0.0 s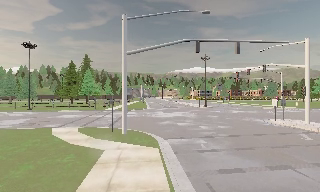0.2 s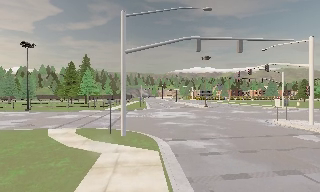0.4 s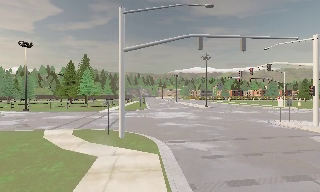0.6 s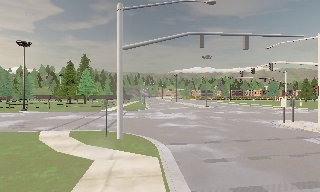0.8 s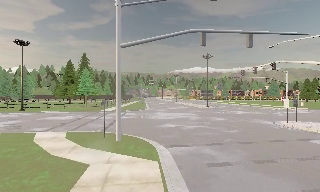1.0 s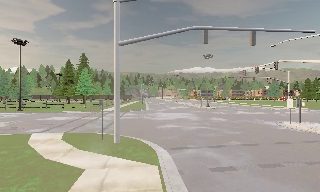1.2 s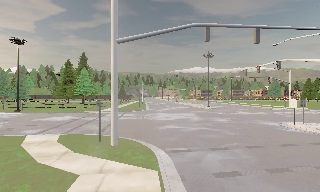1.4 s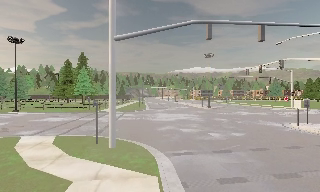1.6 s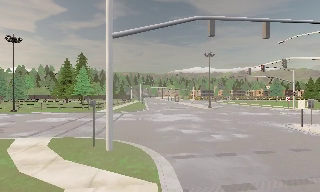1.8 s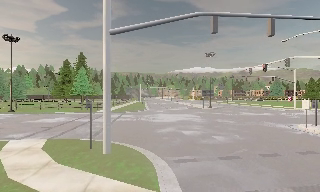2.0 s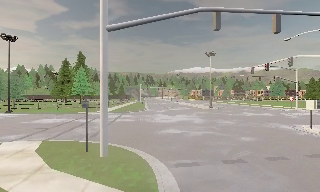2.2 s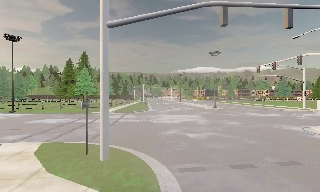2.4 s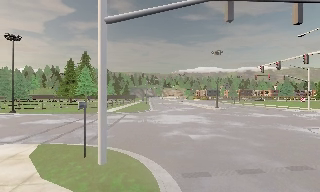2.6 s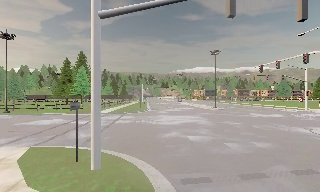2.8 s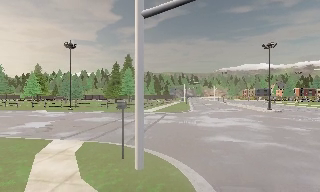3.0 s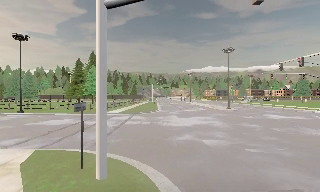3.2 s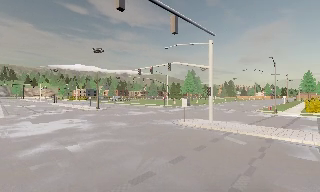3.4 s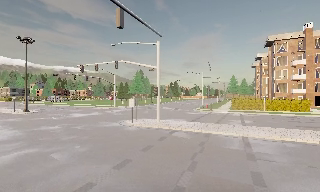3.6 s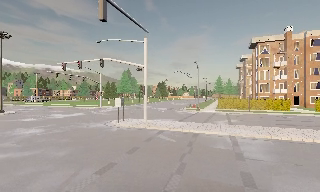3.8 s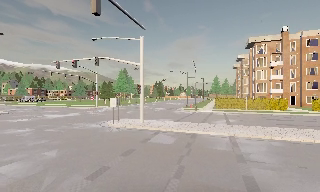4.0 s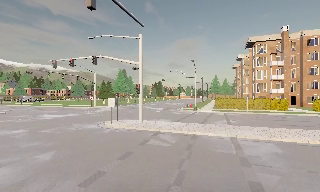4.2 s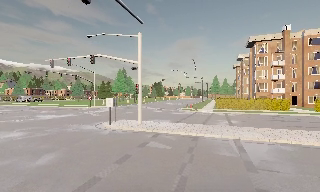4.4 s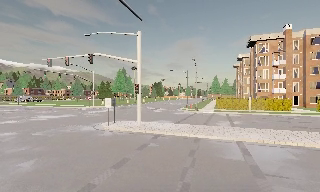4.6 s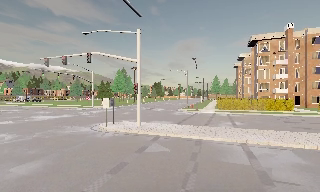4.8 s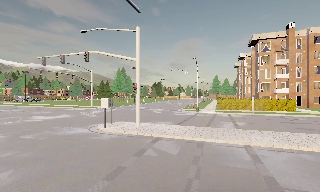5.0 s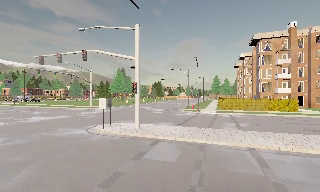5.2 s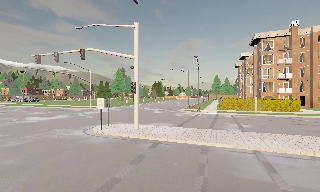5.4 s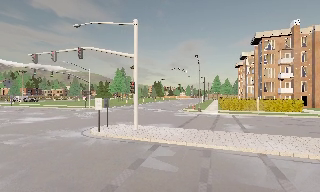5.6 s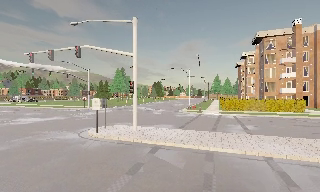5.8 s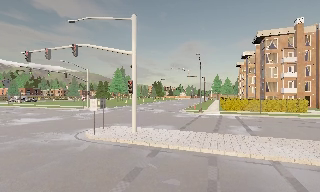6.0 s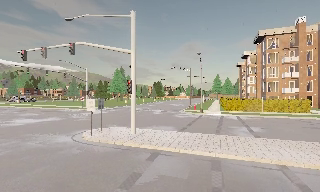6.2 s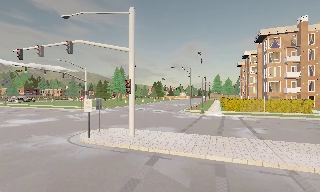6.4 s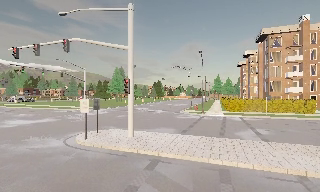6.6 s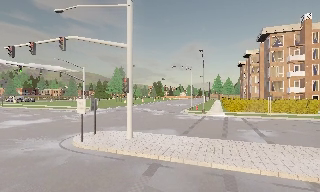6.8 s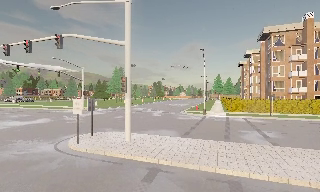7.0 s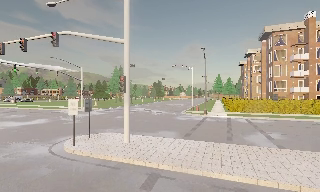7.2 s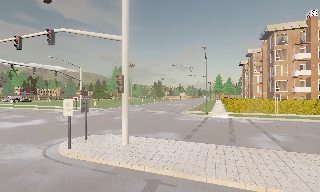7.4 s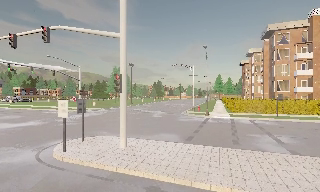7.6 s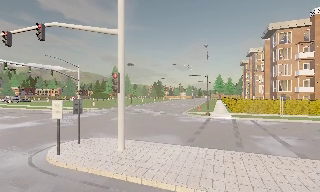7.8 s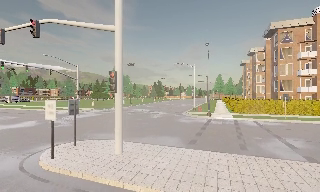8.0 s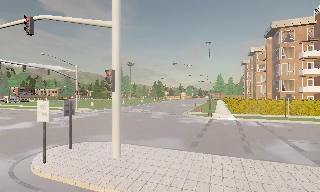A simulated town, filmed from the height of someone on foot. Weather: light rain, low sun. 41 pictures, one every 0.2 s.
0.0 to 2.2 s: The camera travels forward, about 4.5 m, so what stands in front looms larger.
2.2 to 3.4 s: The scene slides to the left, as the camera pans about 60 degrees to its right. It travels forward, about 2.5 m.
3.4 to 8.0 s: The camera travels forward, about 9 m, so what stands in front looms larger.
The film runs forward here.
